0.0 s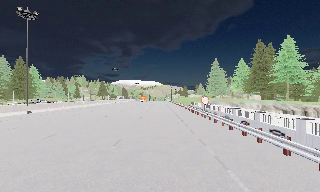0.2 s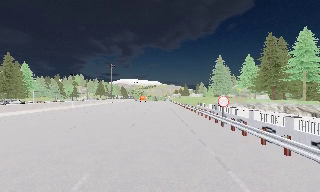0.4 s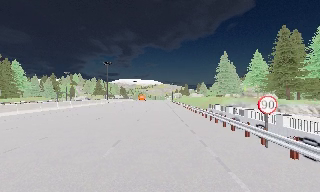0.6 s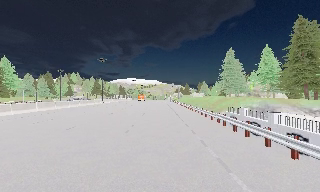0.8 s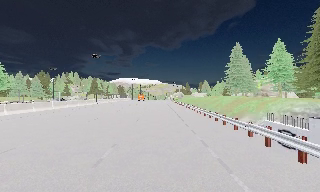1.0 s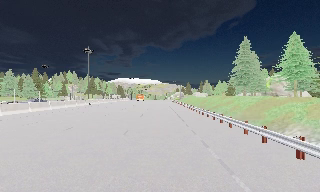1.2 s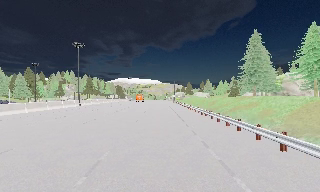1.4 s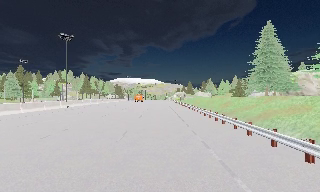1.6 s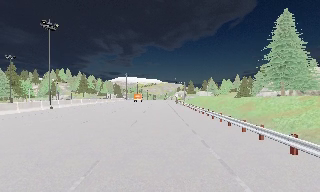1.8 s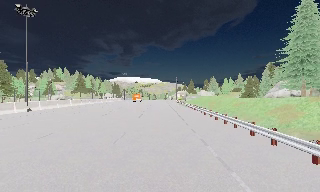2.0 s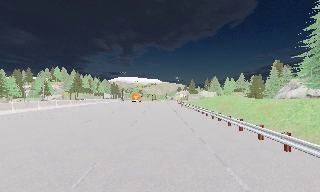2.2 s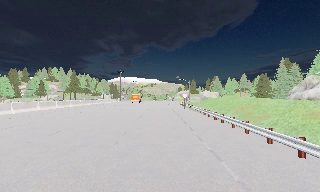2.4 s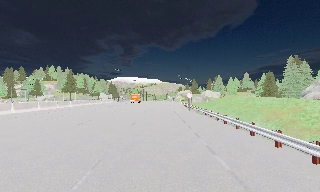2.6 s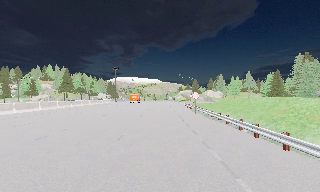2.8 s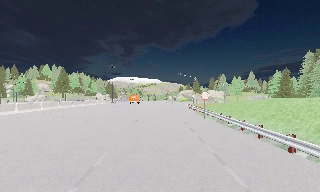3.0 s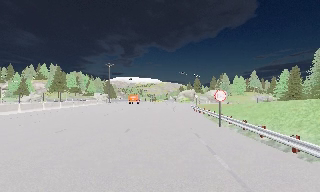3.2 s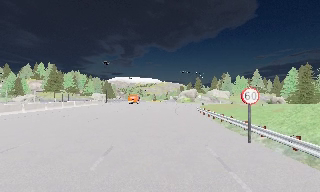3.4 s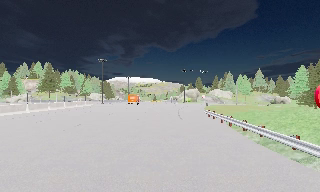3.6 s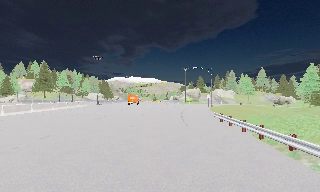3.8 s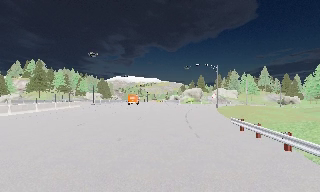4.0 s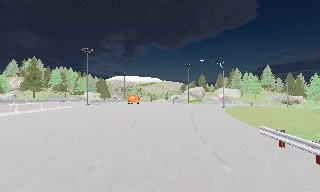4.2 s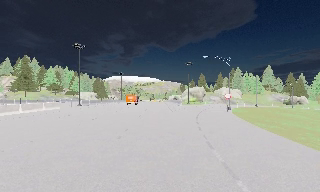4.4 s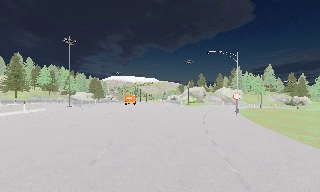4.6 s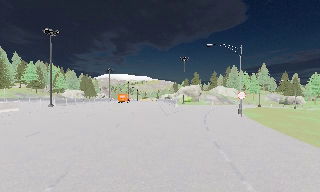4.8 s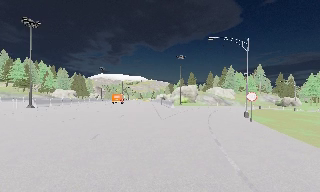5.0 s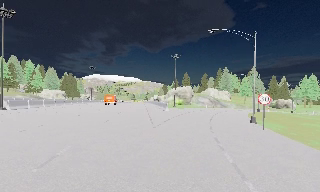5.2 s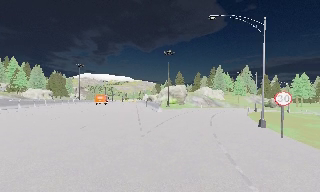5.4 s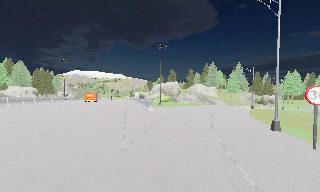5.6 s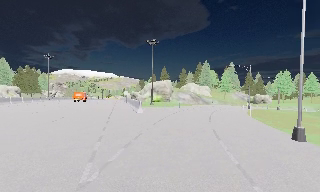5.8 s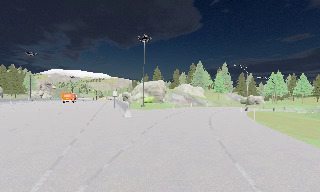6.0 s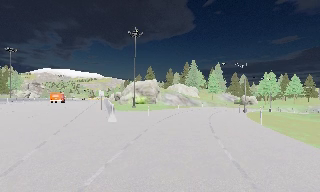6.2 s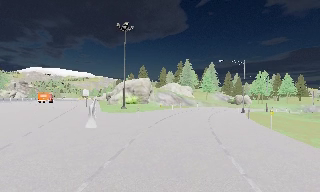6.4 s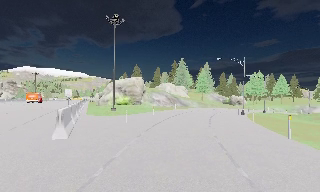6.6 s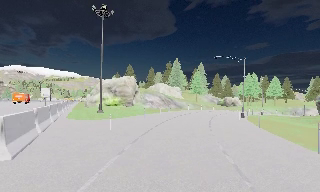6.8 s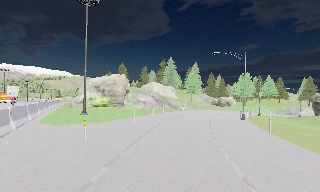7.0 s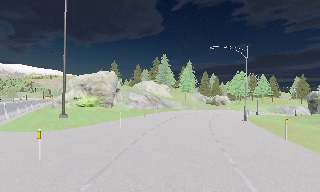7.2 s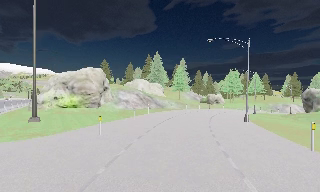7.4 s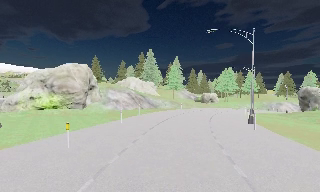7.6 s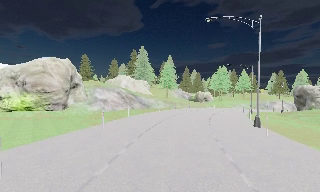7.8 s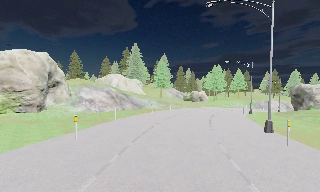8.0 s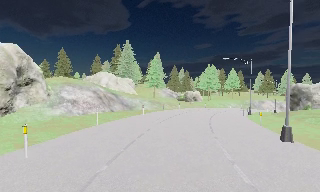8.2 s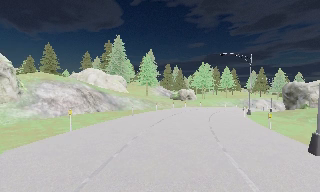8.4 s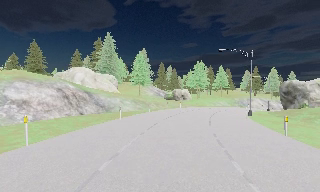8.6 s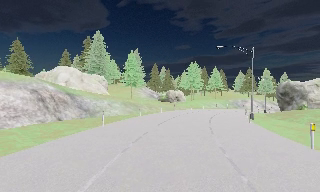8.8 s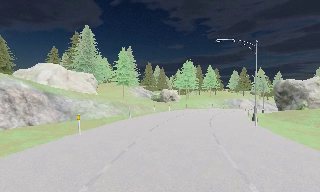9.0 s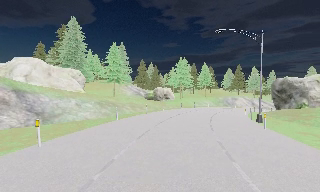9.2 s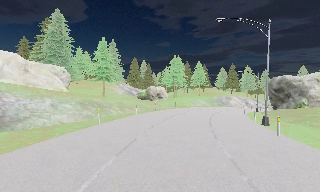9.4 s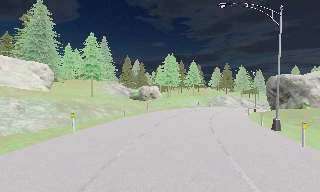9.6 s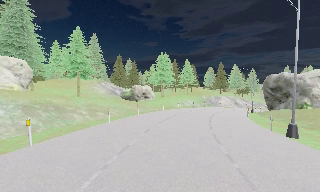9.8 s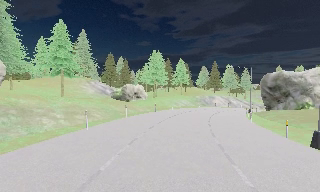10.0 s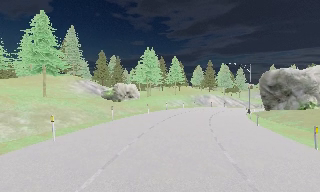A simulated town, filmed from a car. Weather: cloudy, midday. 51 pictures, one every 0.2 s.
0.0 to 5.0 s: The camera travels forward, about 85 m, so what stands in front looms larger.
5.0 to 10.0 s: The camera swings to its right by about 60 degrees, and the scene slides to the left. It travels forward, about 50 m.
The film runs forward here.
